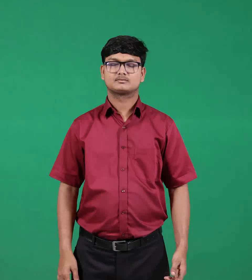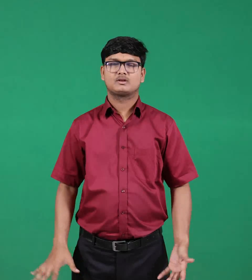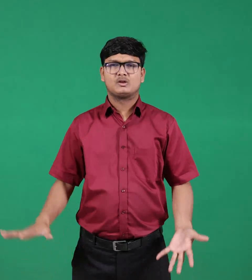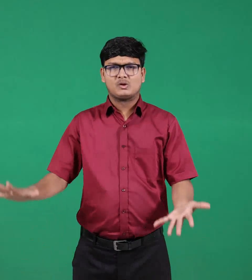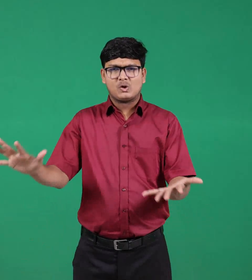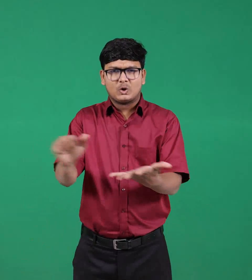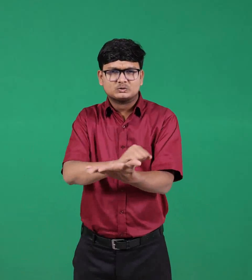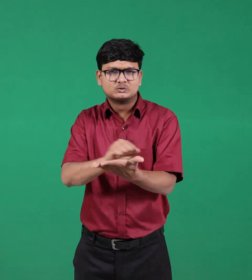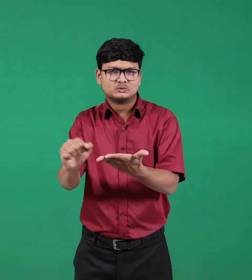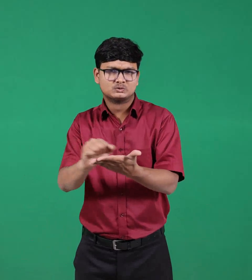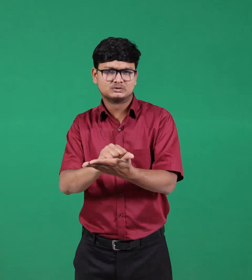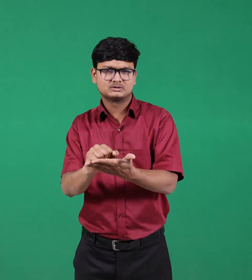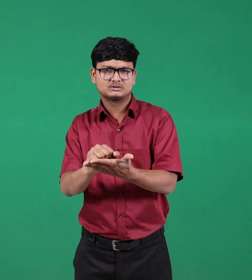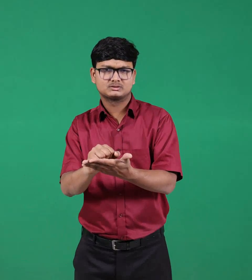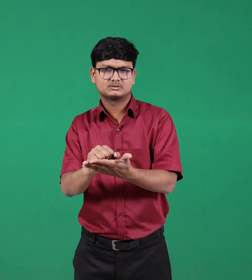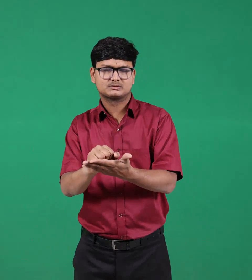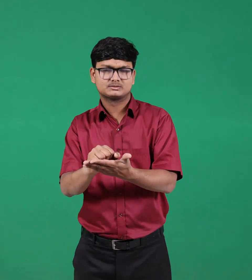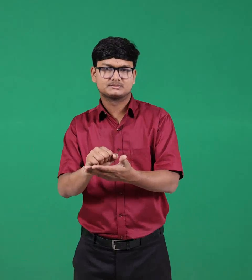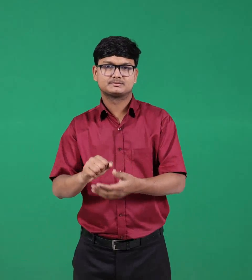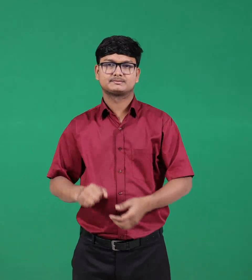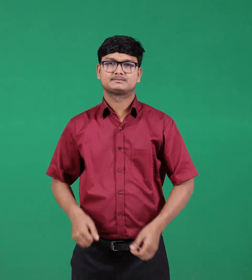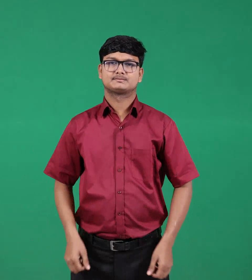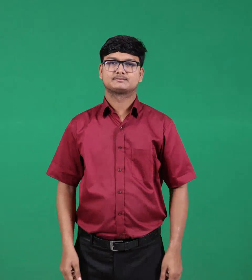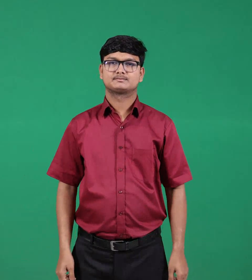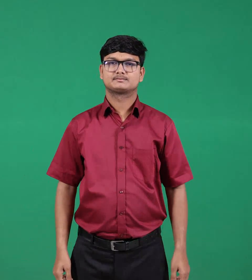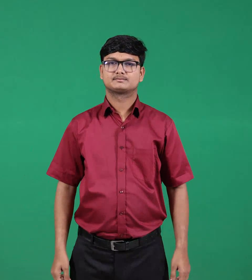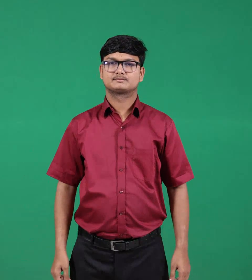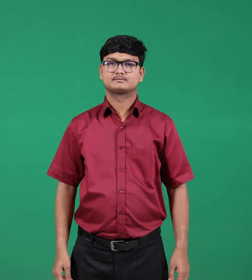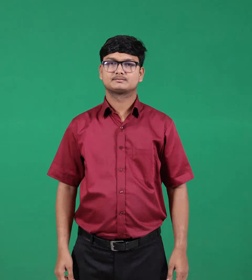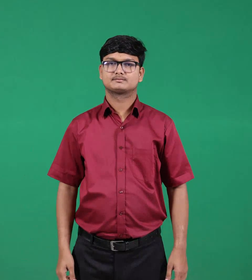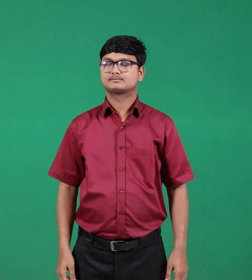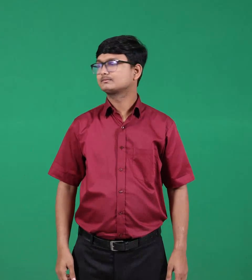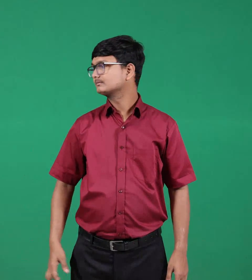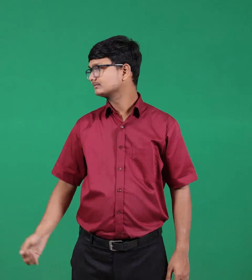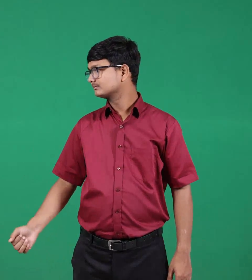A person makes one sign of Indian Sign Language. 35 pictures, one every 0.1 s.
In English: destroy
